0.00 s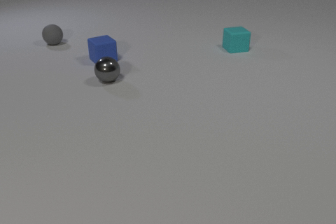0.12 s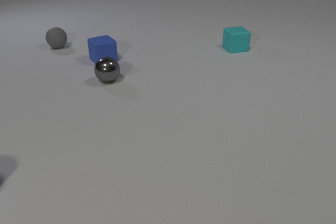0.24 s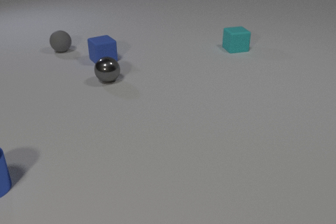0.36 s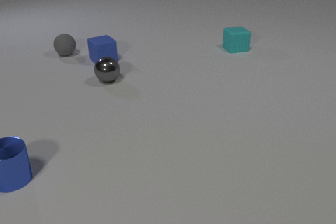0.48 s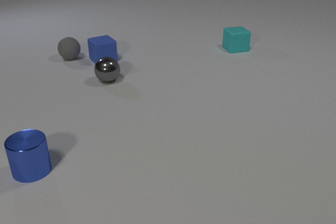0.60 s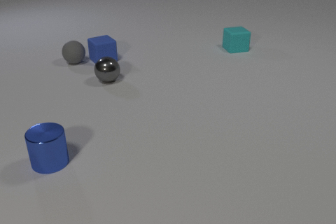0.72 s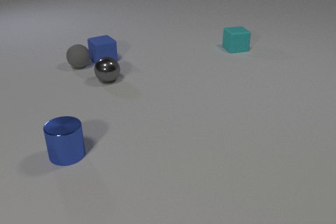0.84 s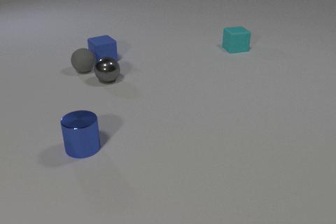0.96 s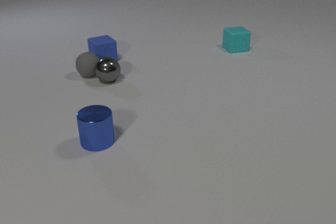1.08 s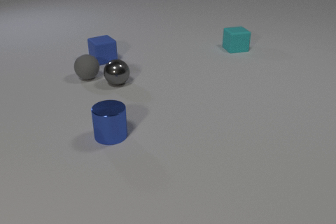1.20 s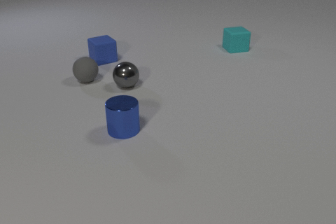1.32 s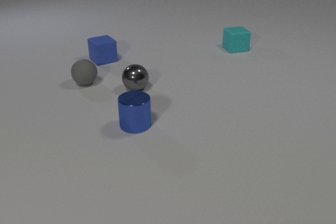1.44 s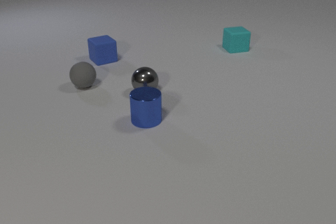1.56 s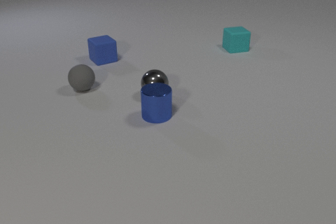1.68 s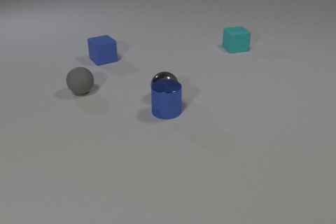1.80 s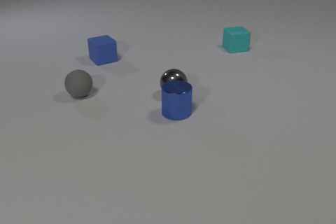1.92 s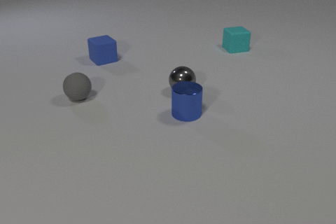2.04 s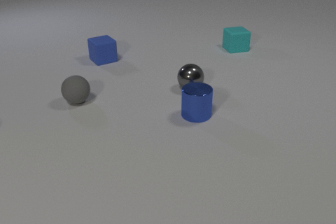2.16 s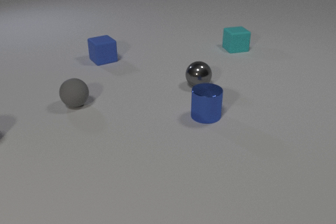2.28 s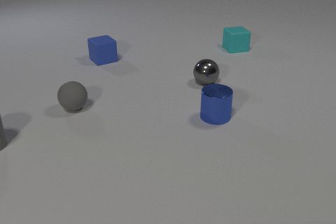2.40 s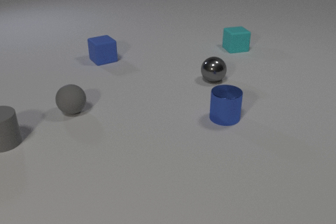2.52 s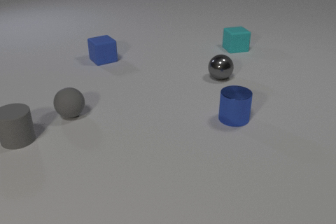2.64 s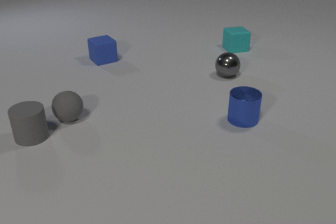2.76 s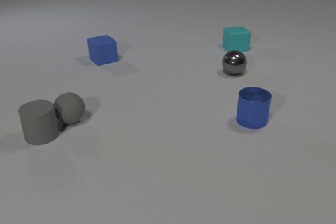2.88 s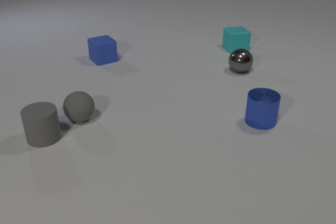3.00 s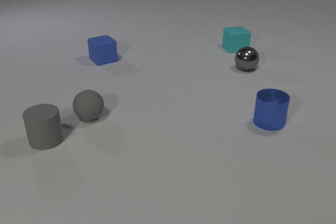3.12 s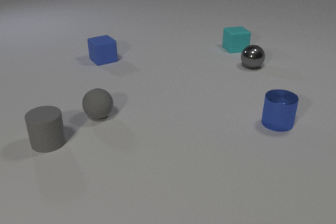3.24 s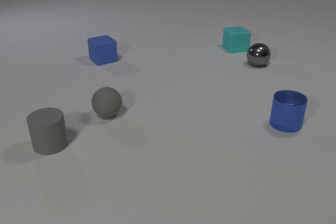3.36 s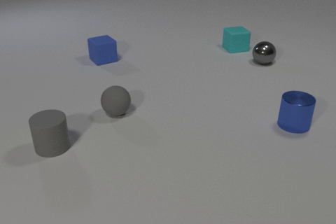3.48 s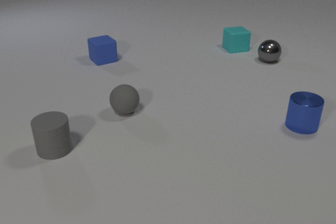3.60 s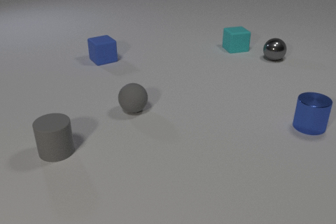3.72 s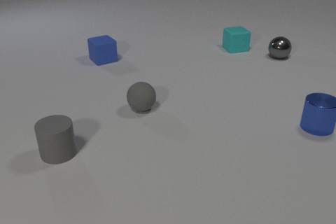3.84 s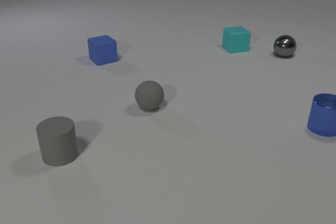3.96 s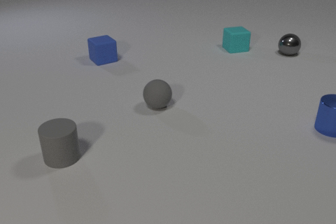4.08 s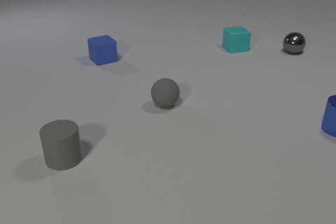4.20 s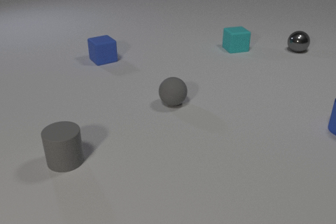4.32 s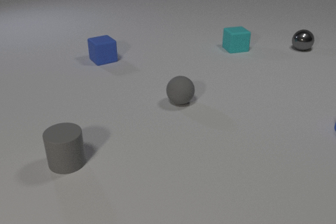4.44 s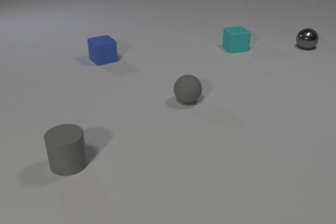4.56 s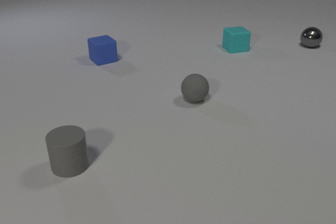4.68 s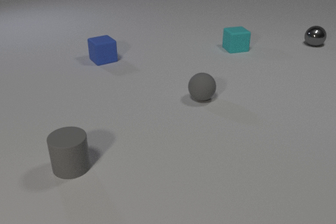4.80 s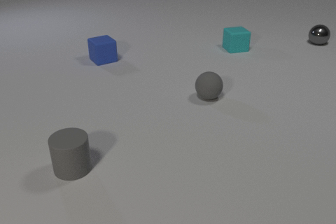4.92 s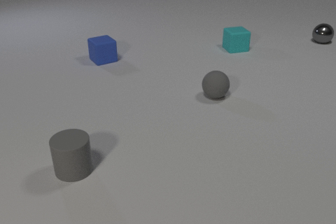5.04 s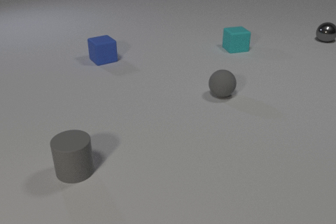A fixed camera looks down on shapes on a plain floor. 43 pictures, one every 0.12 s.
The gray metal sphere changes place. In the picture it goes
to the right.
The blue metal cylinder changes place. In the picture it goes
to the right.
0.00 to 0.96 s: The gray rubber sphere rolls toward the camera. The blue metal cylinder comes in at the left edge, slides to the right and away from the camera. The gray rubber sphere and the gray metal sphere collide.
0.96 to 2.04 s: The gray rubber sphere rolls toward the camera. The gray metal sphere rolls to the right. The blue metal cylinder slides to the right and away from the camera. The gray metal sphere and the blue metal cylinder collide.
2.04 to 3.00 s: The gray rubber sphere rolls toward the camera. The gray metal sphere rolls to the right and away from the camera. The gray rubber cylinder comes in at the left edge, slides to the right. The blue metal cylinder slides to the right. The gray rubber sphere and the gray rubber cylinder collide.
3.00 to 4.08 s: The gray rubber sphere rolls to the right. The gray metal sphere rolls away from the camera and to the right. The gray rubber cylinder slides toward the camera and to the right. The blue metal cylinder slides to the right.
4.08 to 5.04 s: The gray rubber sphere rolls to the right and away from the camera. The gray metal sphere rolls away from the camera and to the right. The gray rubber cylinder slides toward the camera and to the right. The blue metal cylinder slides to the right, leaves at the right edge.
How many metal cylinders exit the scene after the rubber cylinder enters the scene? 1.
How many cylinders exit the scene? 1.
What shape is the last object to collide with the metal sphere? cylinder.
